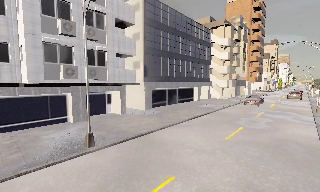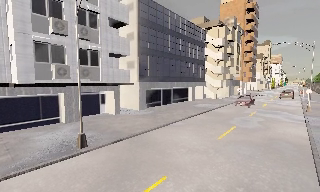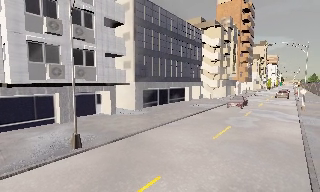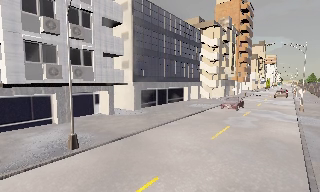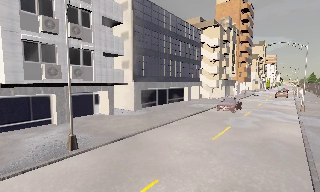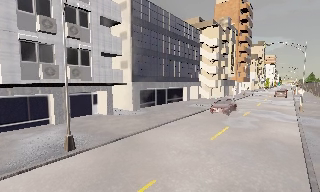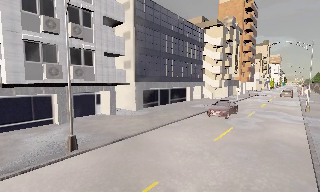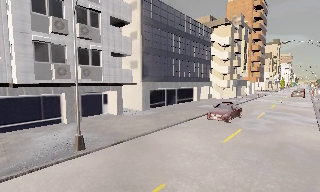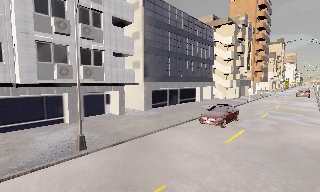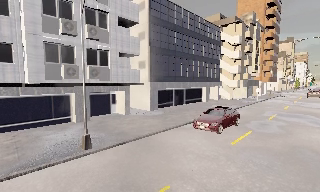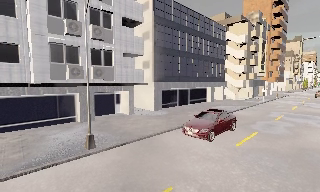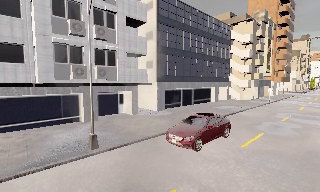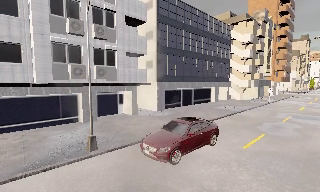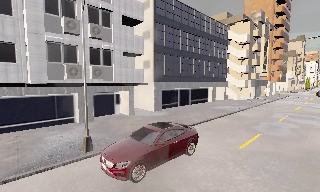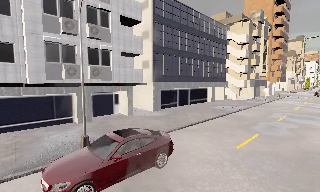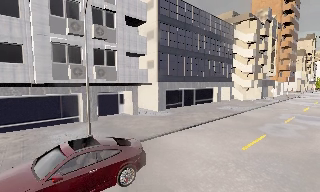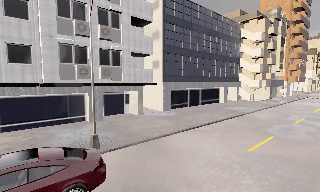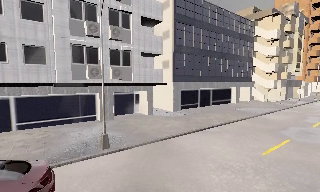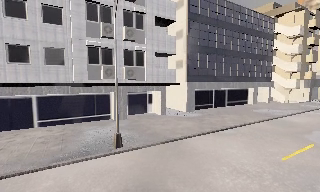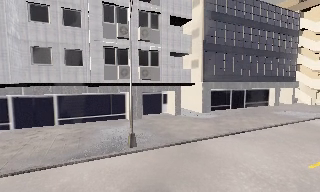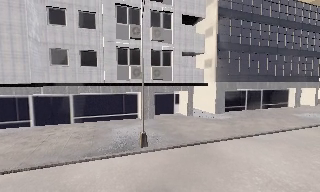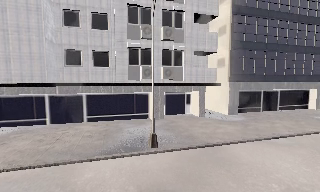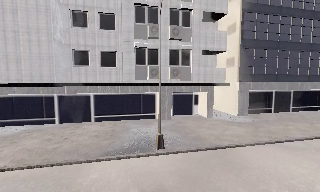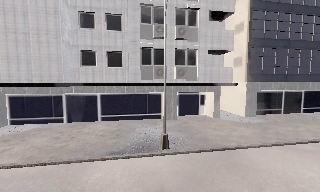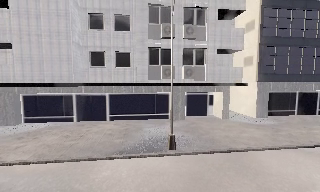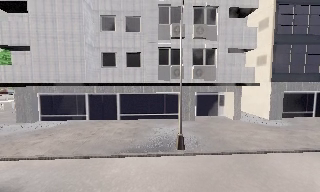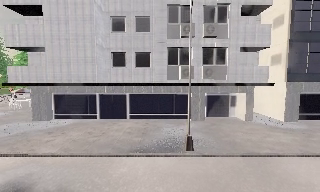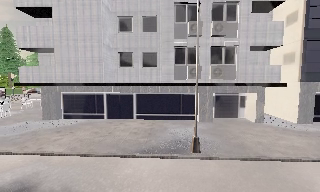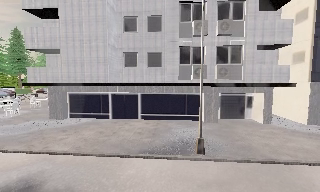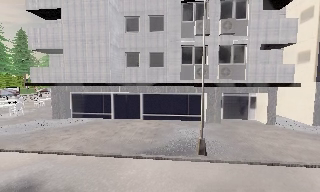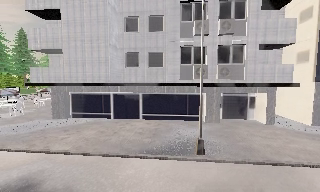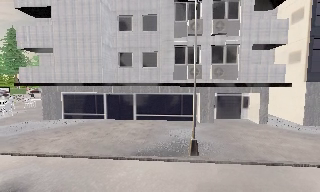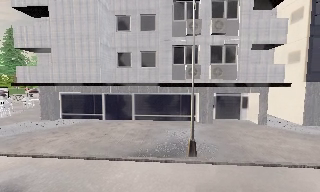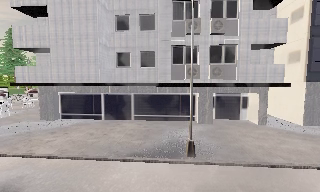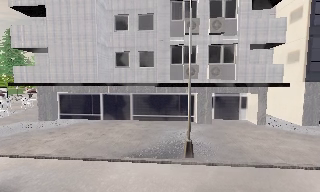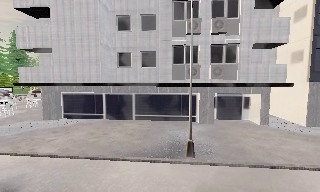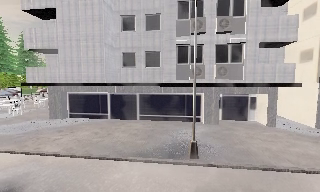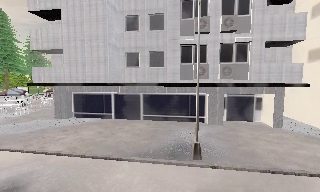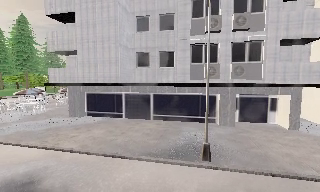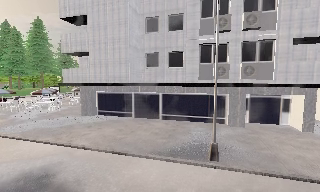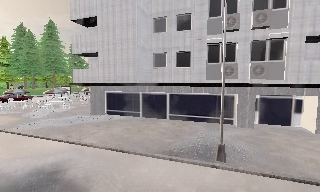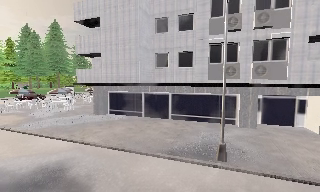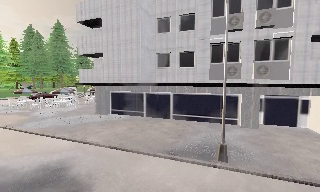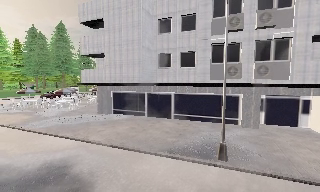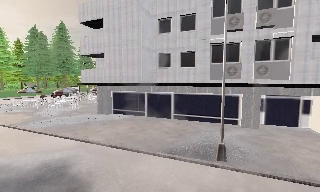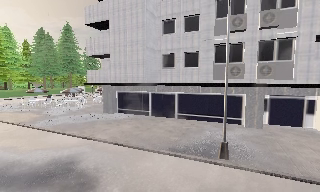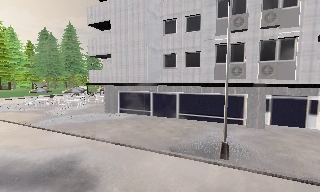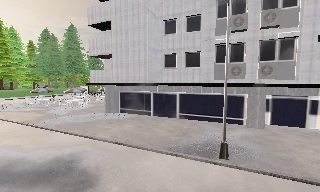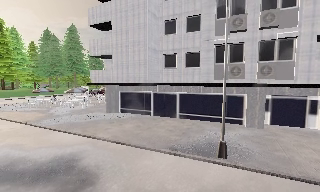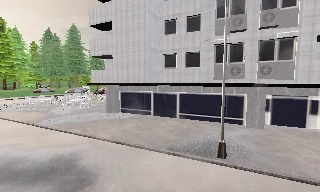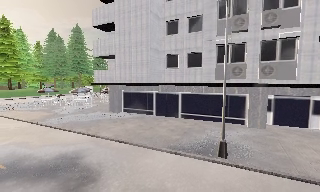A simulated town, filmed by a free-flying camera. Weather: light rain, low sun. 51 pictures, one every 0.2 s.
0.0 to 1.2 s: The camera shifts only a little, or ends up much as it began.
1.2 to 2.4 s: The camera travels forward, about 0.5 m, so what stands in front looms larger.
2.4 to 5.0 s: The camera swings to its left by about 40 degrees, and the scene slides to the right. It travels to its right and forward, about 1 m.
5.0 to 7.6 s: The scene slides to the right, as the camera pans about 15 degrees to its left. It travels to its right and forward, about 1.5 m.
7.6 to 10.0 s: The camera swings to its left by about 15 degrees, and the scene slides to the right. It travels backward and to its right, about 1 m, so what stands in front gets smaller.
The film runs forward here.
